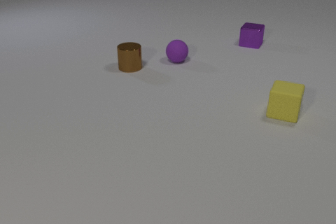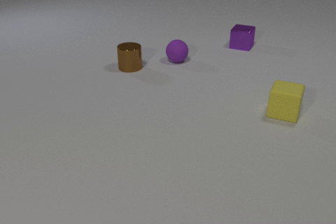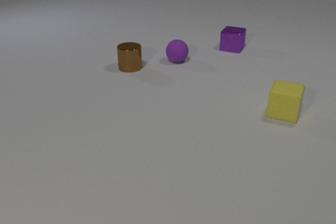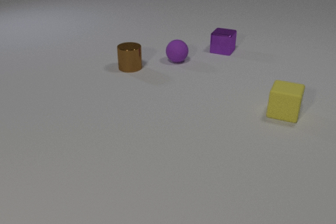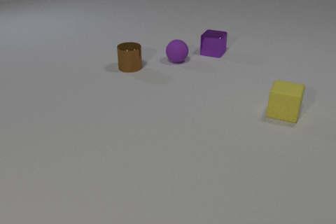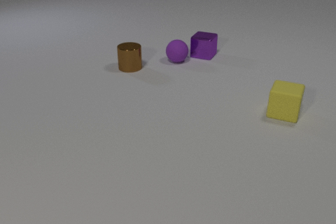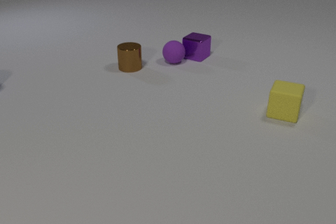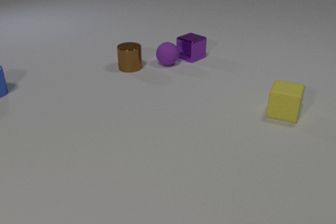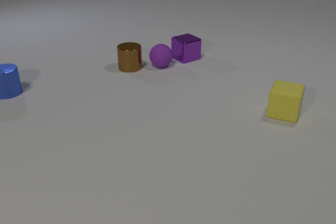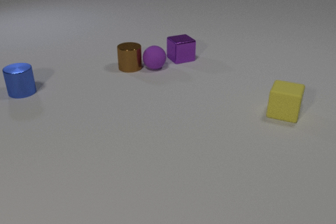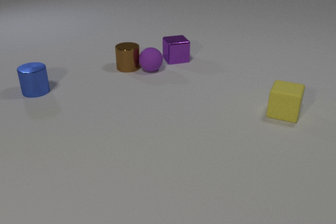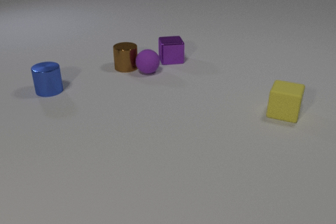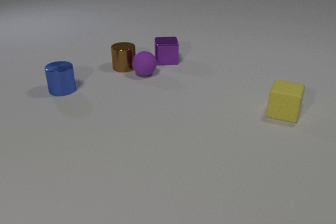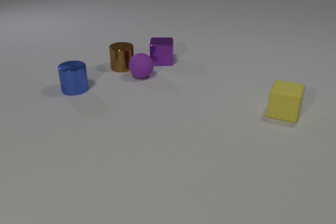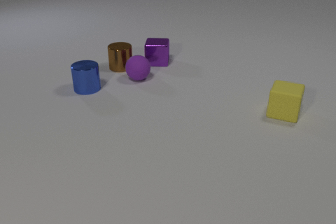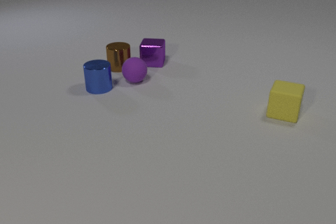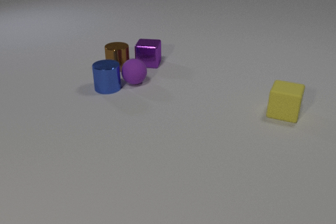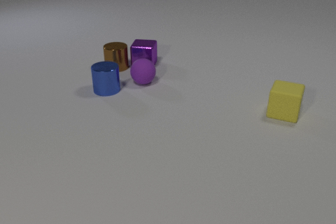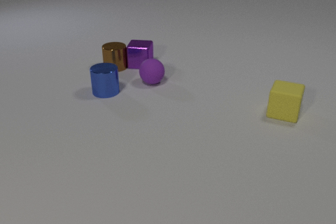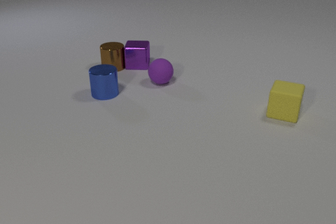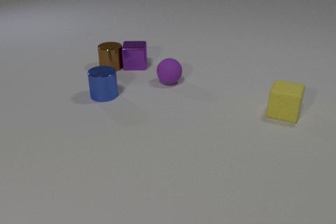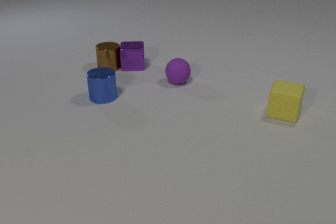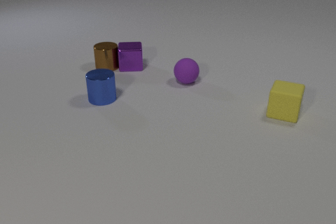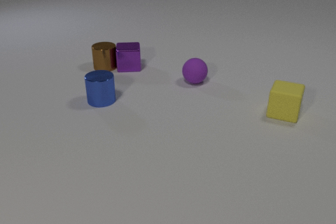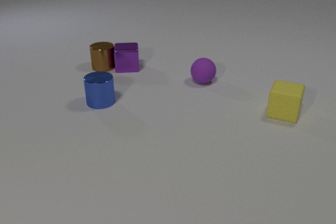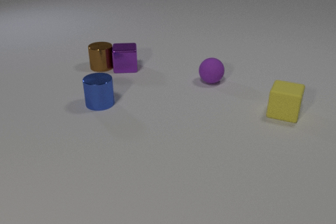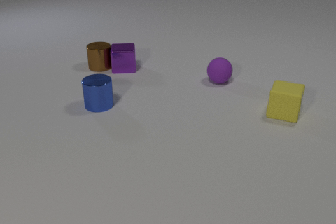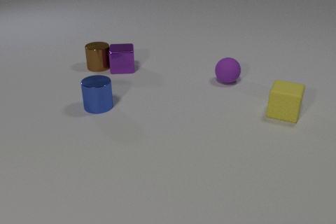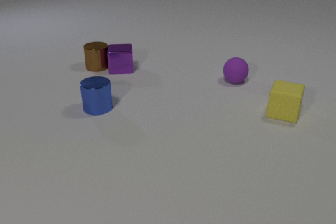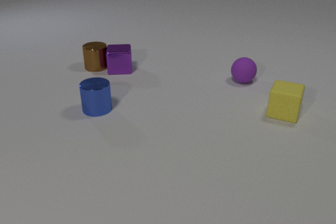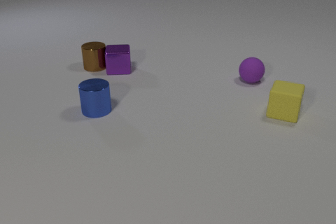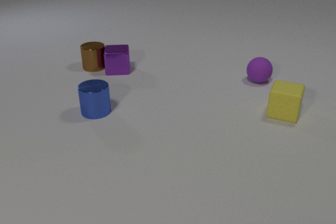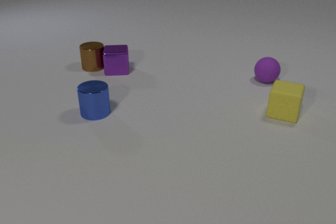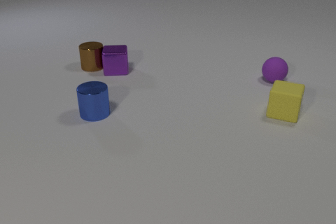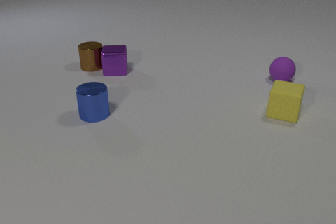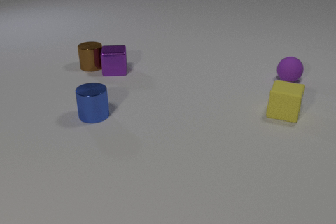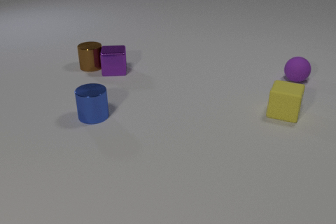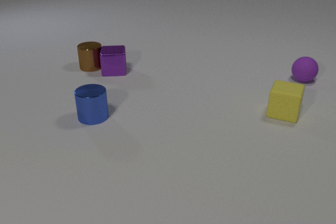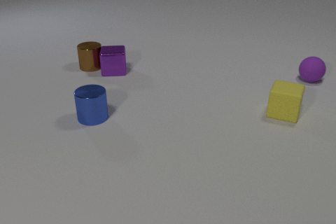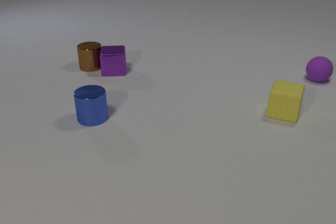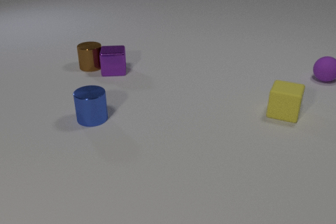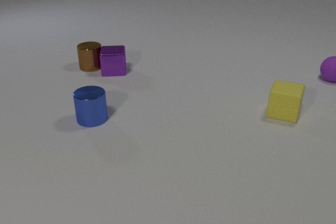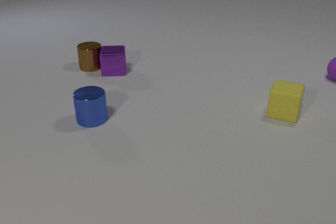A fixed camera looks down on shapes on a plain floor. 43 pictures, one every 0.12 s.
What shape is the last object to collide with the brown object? cube.
How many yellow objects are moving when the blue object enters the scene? 0.
What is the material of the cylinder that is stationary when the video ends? metal.
0.00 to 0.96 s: The purple metal cube slides to the left and toward the camera, spins clockwise seen from above by about 30 degrees, its near face sliding to the left. The purple rubber sphere rolls to the left and toward the camera. The blue metal cylinder comes in at the left edge, slides to the right. The purple metal cube and the purple rubber sphere collide.
0.96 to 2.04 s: The purple metal cube slides to the left, spins clockwise seen from above by about 45 degrees, its near face sliding to the left. The purple rubber sphere rolls toward the camera and to the left. The brown metal cylinder slides to the left. The blue metal cylinder slides to the right. The purple rubber sphere and the brown metal cylinder collide. The purple rubber sphere and the blue metal cylinder collide.
2.04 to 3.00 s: The purple metal cube slides to the left and toward the camera. The purple rubber sphere rolls to the right. The brown metal cylinder slides to the left. The blue metal cylinder slides toward the camera. The purple metal cube and the brown metal cylinder collide.
3.00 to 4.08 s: The purple metal cube slides to the left and toward the camera. The purple rubber sphere rolls to the right. The brown metal cylinder slides to the left. The blue metal cylinder slides toward the camera.
4.08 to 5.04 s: The purple rubber sphere rolls to the right and away from the camera. The blue metal cylinder slides toward the camera.
